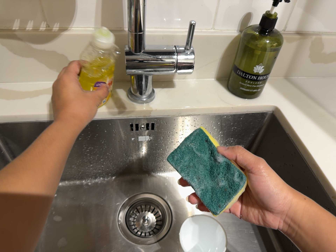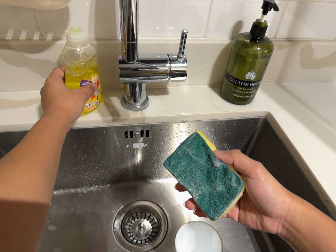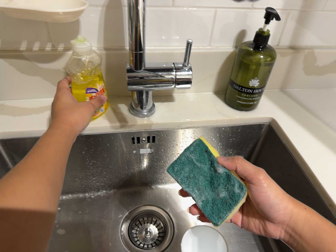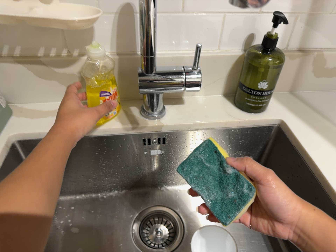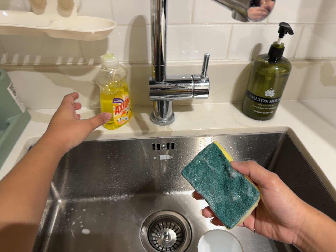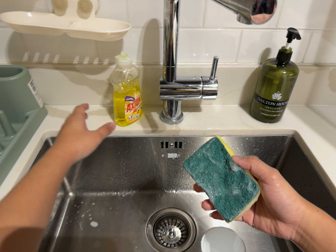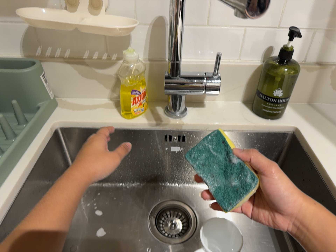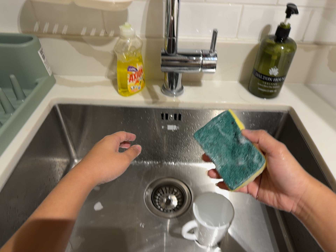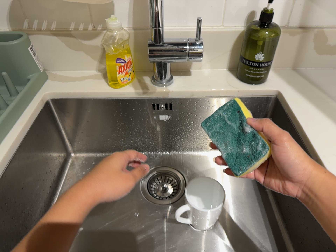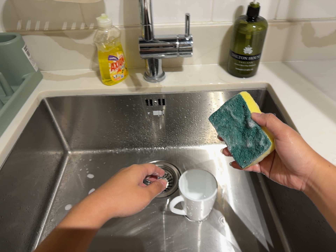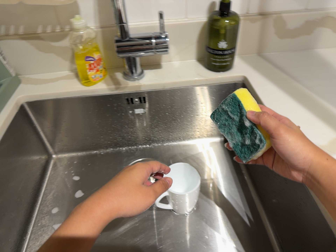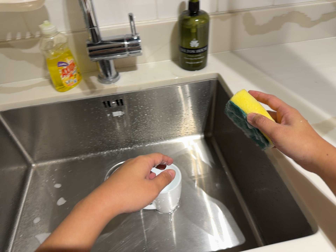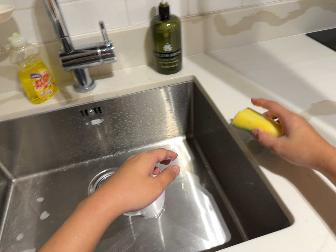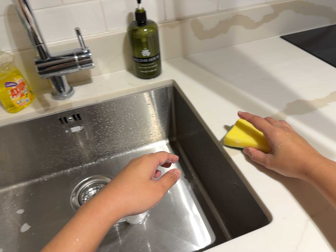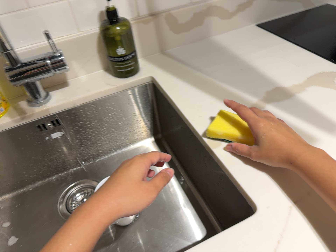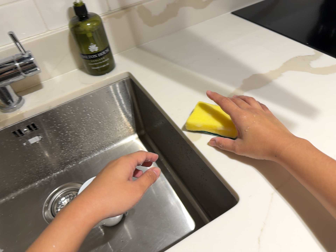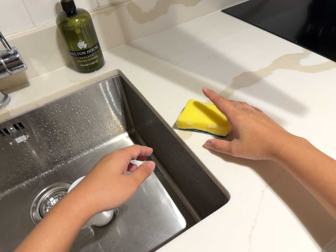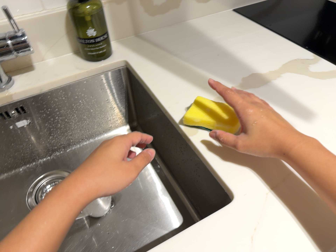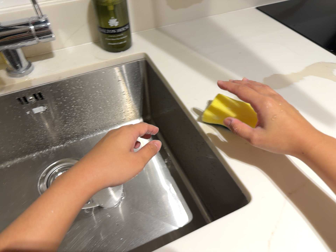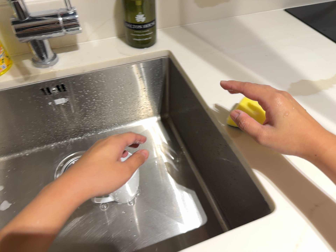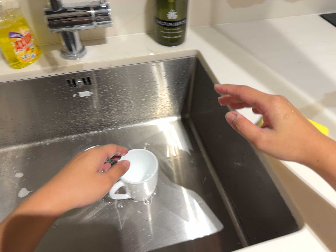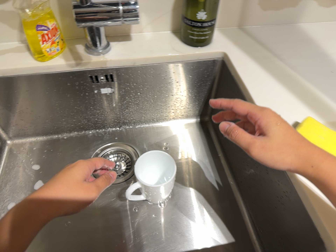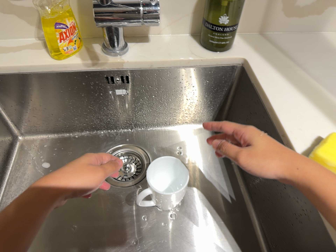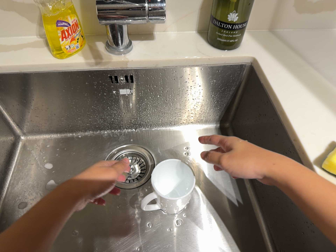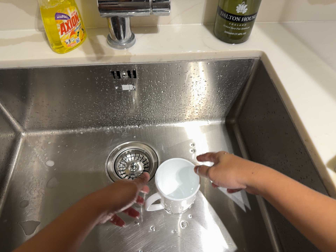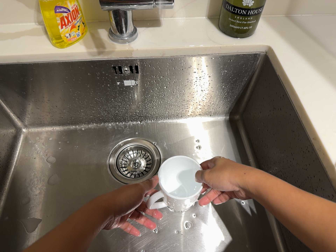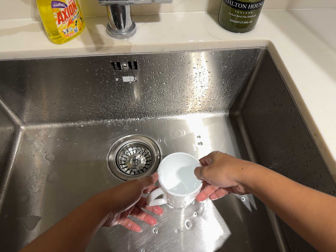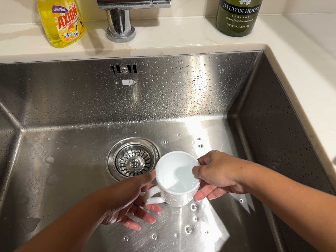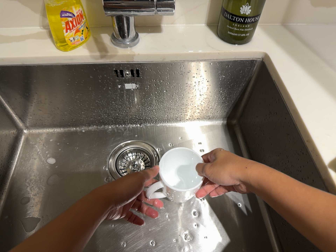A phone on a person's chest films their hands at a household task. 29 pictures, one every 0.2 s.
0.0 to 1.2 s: The camera travels backward, about 9 cm, so what stands in front gets smaller.
1.2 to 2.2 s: The camera travels to its right and toward the bottom of its view, about 12 cm, so close, fixed things drift to the left. It rolls about its line of sight by about 10 degrees, and the scene rotates counterclockwise.
2.2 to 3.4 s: The camera pans to its right by about 15 degrees. It rolls about its line of sight by about 10 degrees, and the scene rotates counterclockwise.
3.4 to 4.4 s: The scene slides to the right, as the camera pans about 10 degrees to its left. It travels to its left, about 12 cm, so close, fixed things drift to the right. It rolls about its line of sight by about 20 degrees, and the scene rotates clockwise.
4.4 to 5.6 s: The camera shifts only a little, or ends up much as it began.
The film runs backward here.
